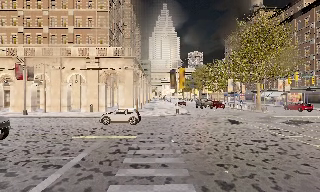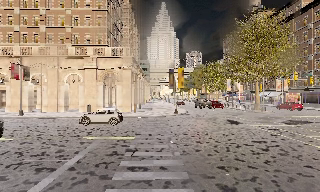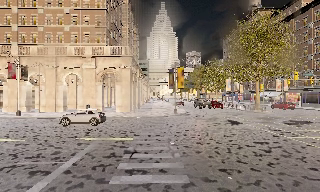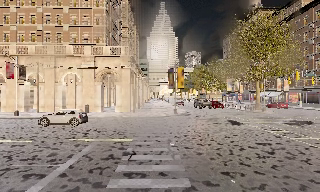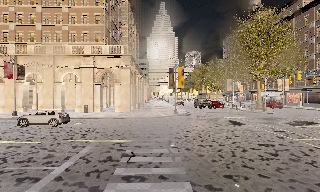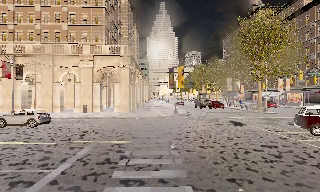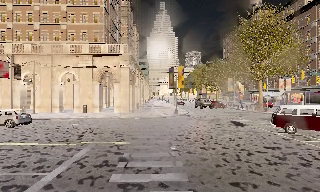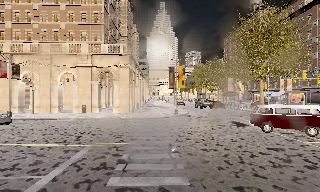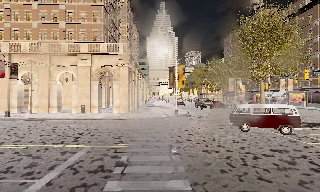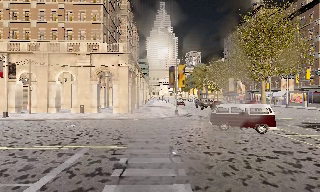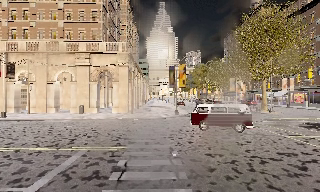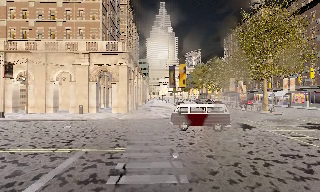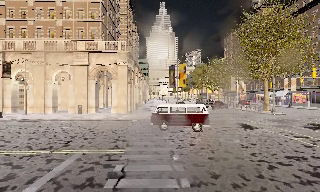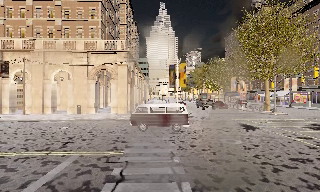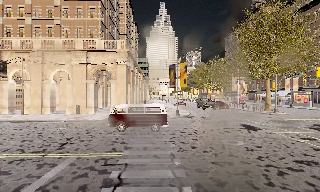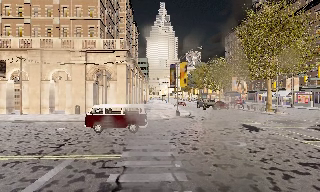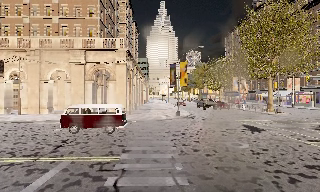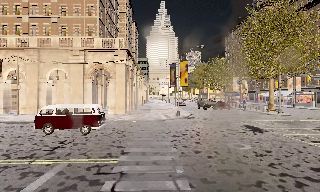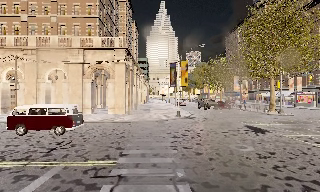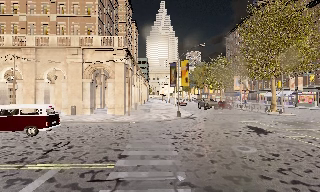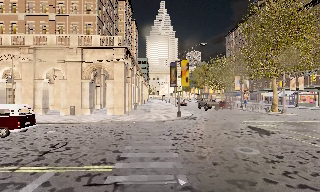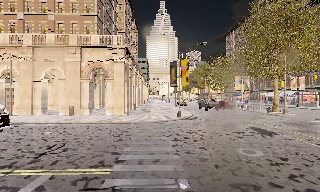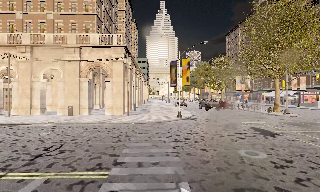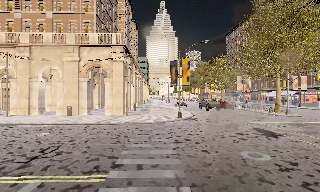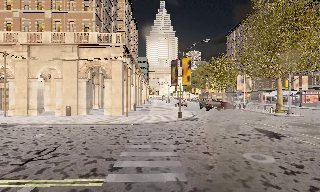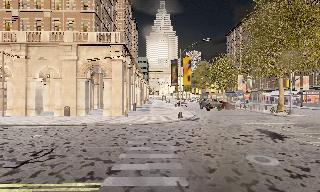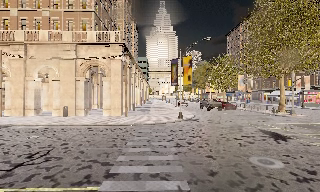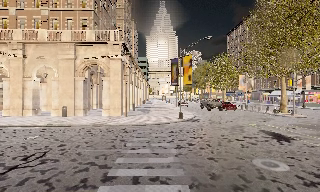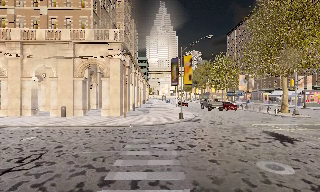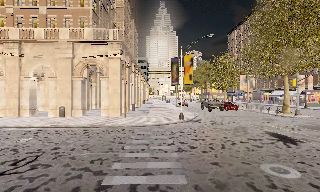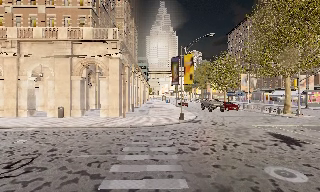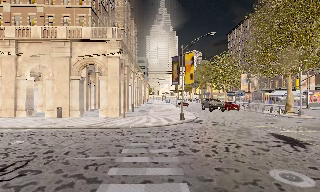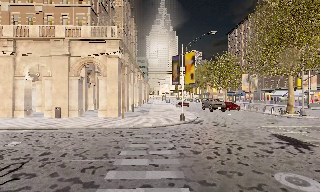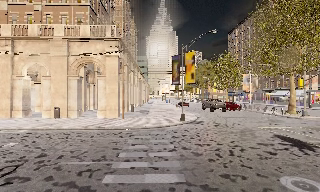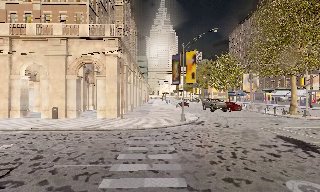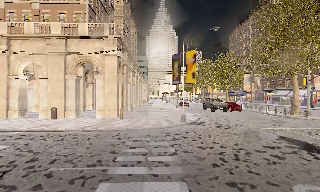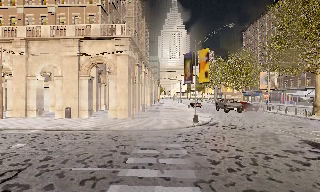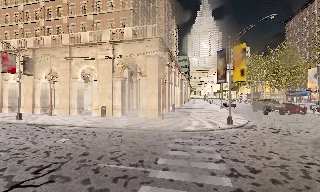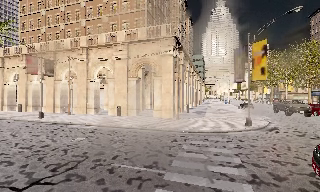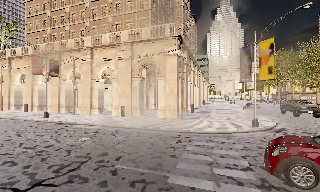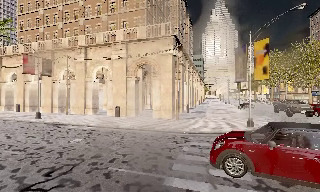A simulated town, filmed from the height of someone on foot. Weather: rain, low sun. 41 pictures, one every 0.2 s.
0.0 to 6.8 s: The camera travels forward, about 8 m, so what stands in front looms larger.
6.8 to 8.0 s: The camera swings to its left by about 20 degrees, and the scene slides to the right. It travels forward, about 1 m, so what stands in front looms larger.
The film runs forward here.
